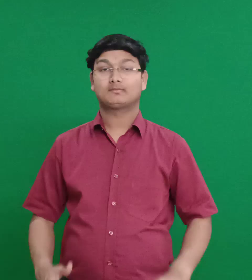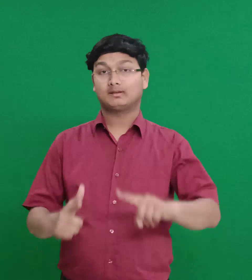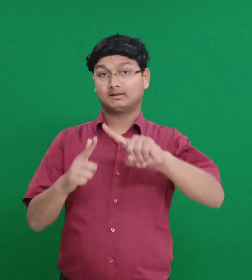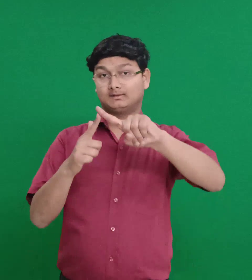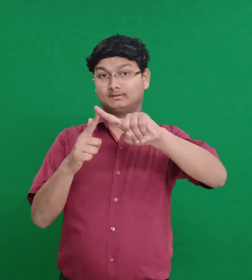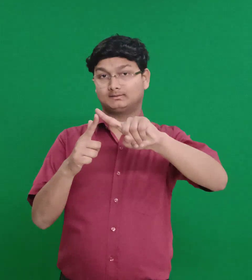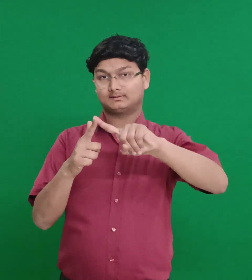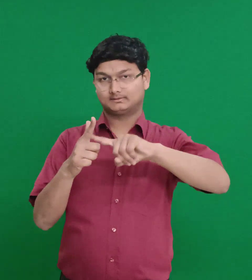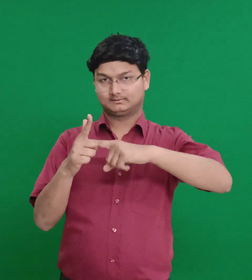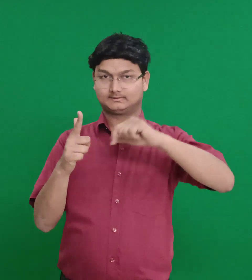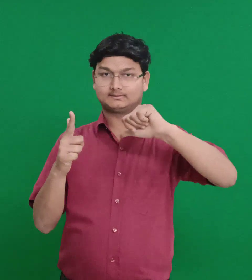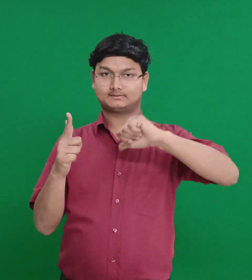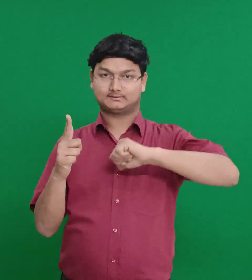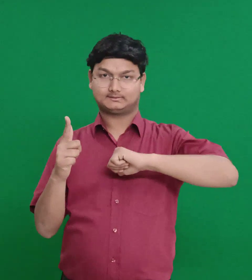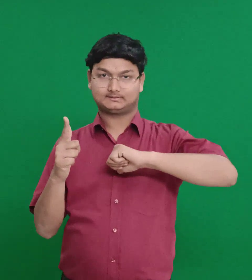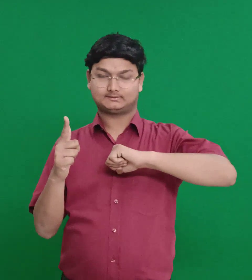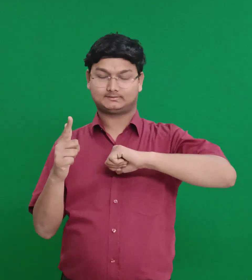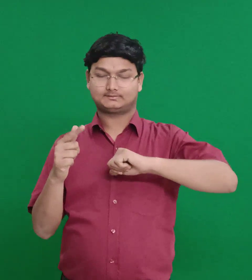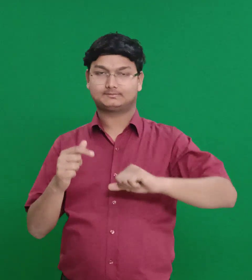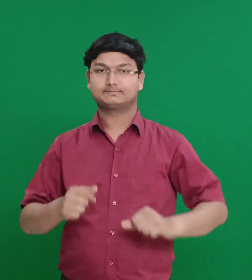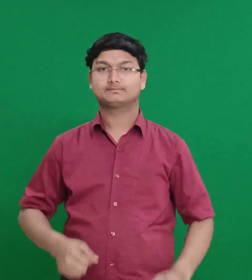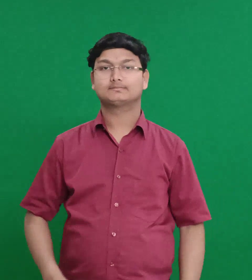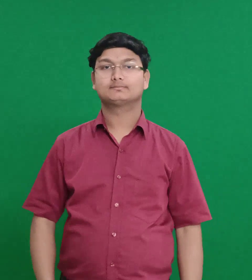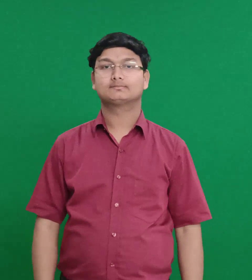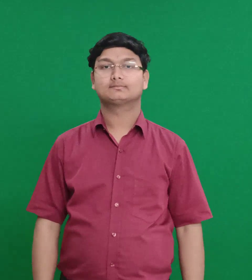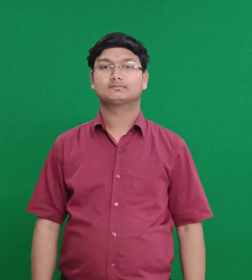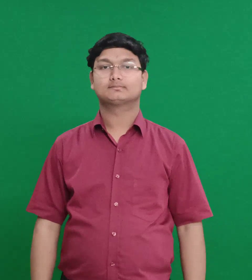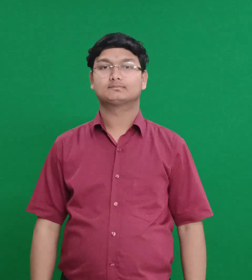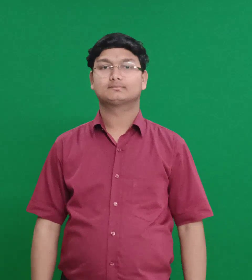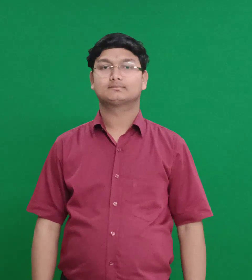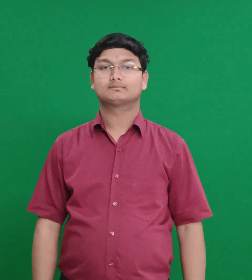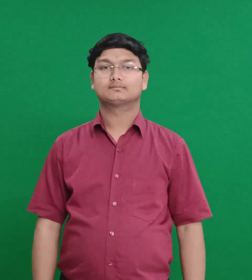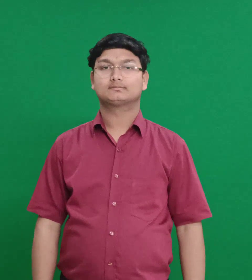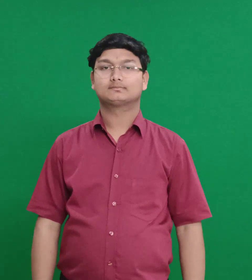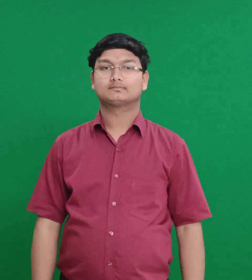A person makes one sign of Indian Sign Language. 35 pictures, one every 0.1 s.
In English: james
